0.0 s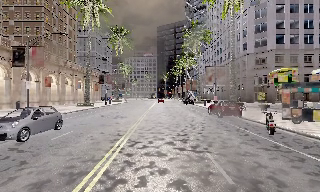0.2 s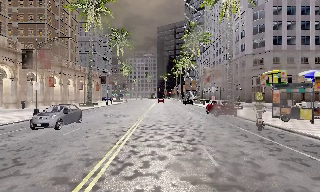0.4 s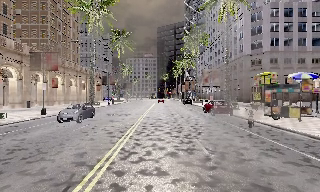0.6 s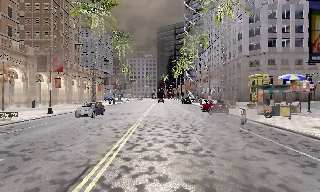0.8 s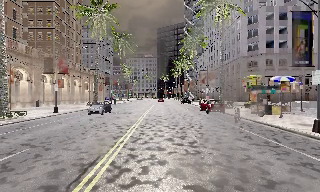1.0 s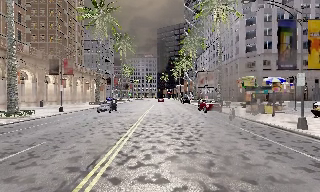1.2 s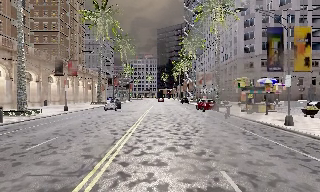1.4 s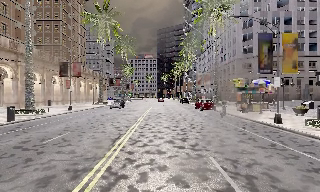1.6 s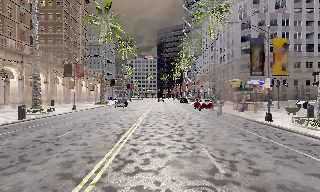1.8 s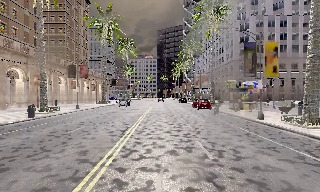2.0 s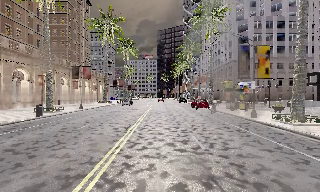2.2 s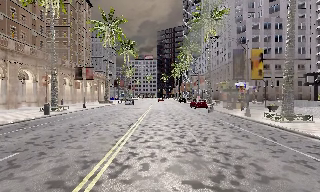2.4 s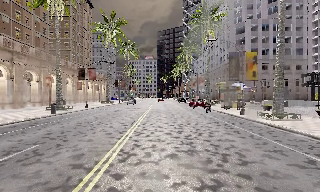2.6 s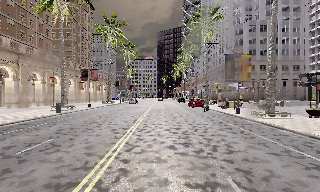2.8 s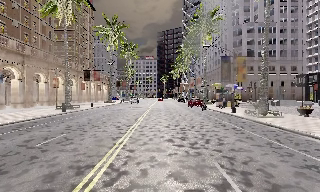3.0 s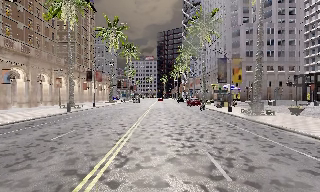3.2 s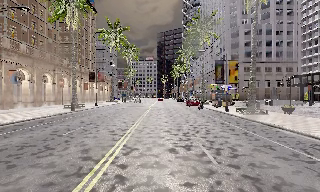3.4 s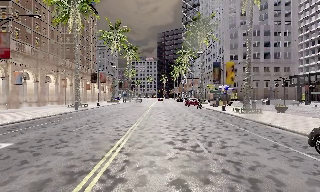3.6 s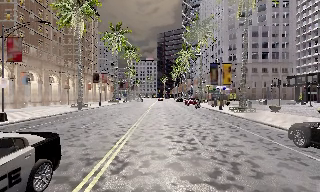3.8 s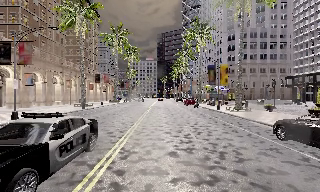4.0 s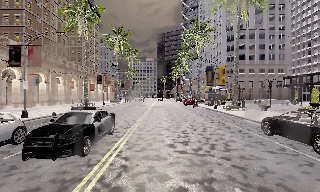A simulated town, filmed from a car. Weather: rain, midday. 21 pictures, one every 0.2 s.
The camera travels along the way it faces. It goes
backward.
0.0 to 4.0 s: The camera travels backward, about 20 m, so what stands in front gets smaller.
The film runs backward here.
